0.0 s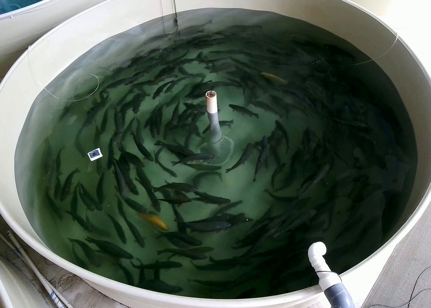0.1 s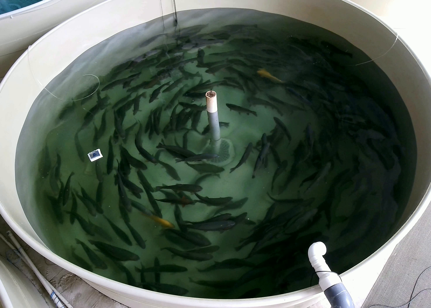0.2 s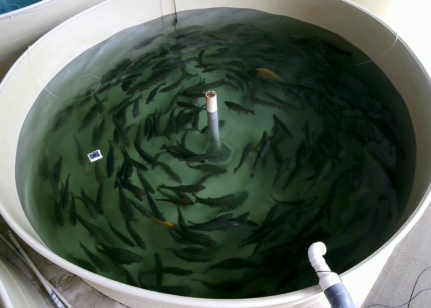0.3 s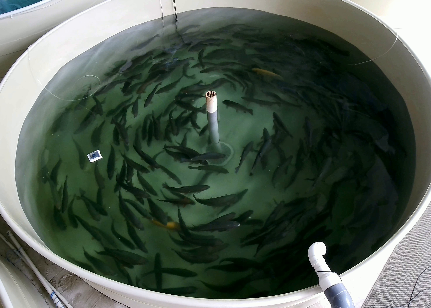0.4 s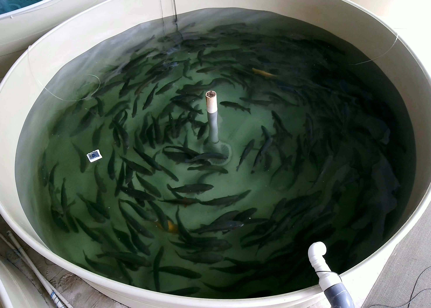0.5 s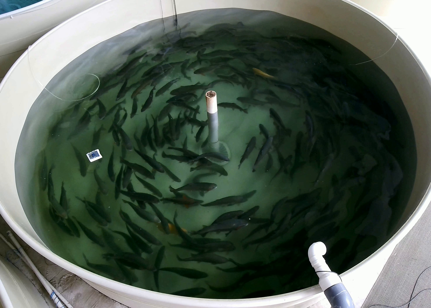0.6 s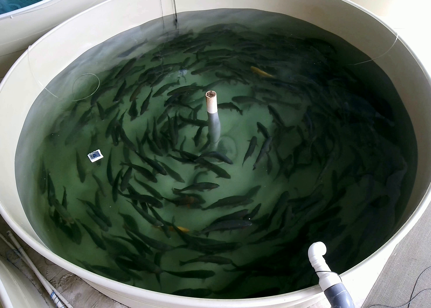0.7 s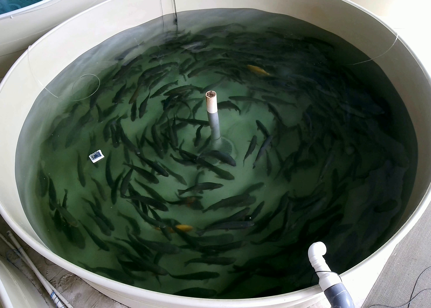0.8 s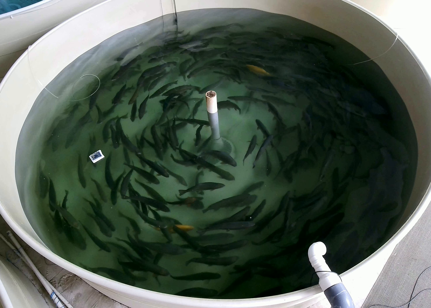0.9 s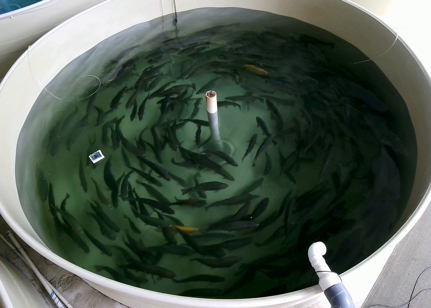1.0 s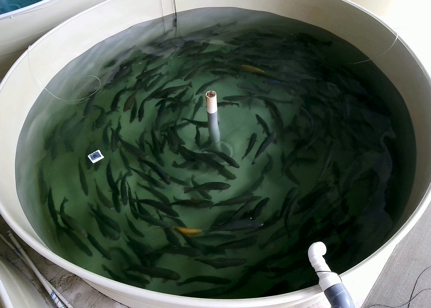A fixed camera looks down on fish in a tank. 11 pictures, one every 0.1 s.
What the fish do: Normal cruising.
